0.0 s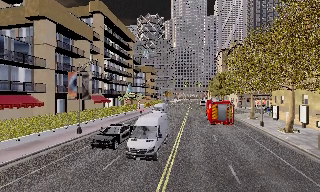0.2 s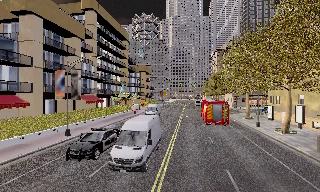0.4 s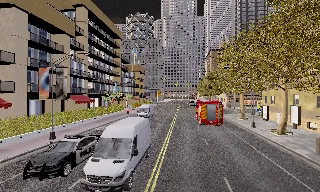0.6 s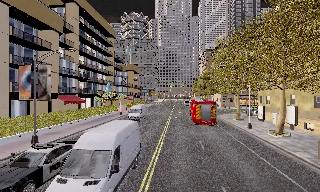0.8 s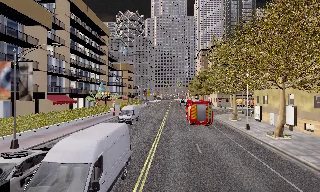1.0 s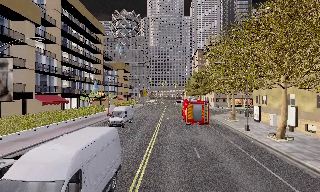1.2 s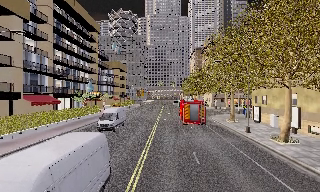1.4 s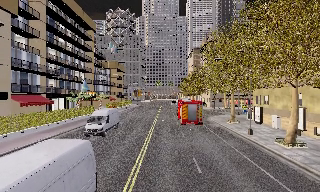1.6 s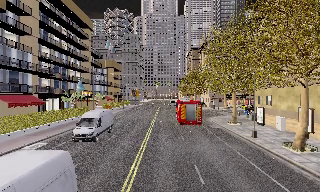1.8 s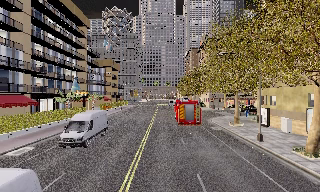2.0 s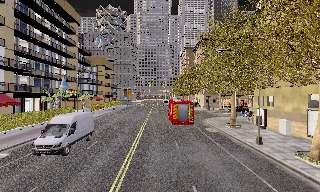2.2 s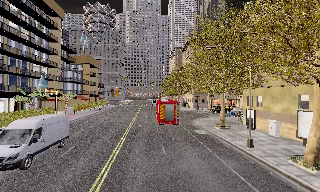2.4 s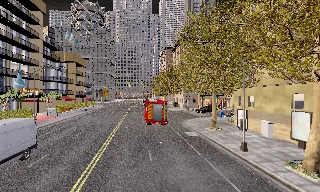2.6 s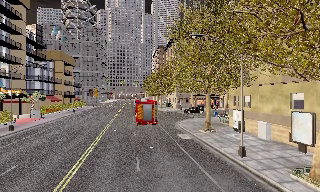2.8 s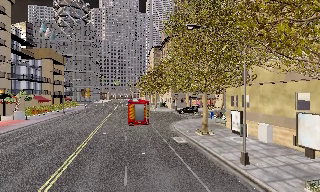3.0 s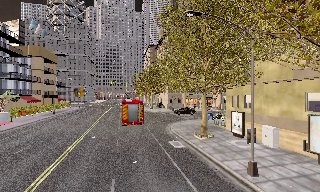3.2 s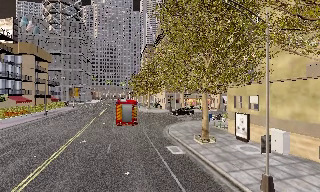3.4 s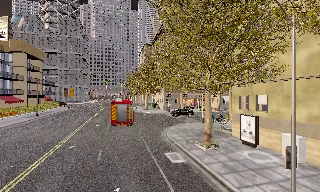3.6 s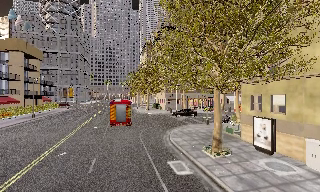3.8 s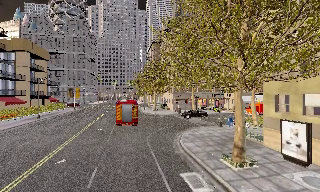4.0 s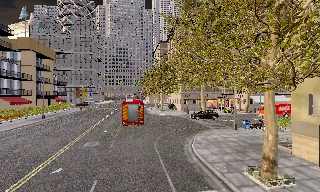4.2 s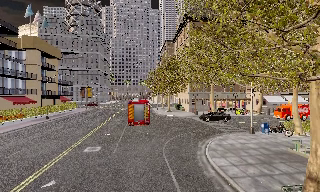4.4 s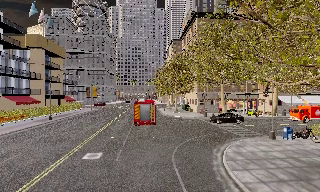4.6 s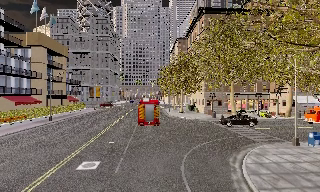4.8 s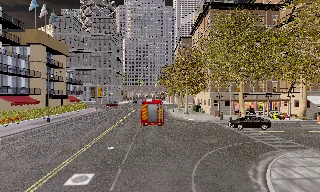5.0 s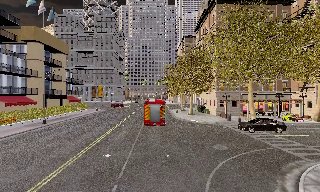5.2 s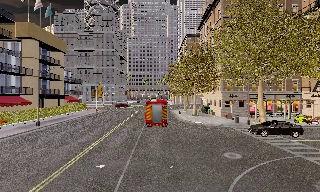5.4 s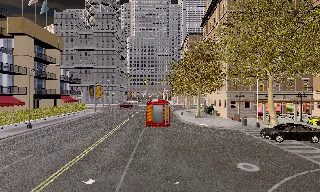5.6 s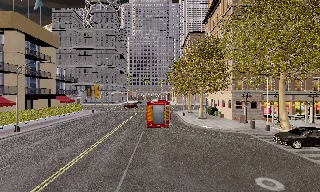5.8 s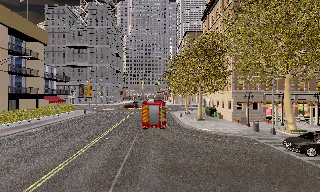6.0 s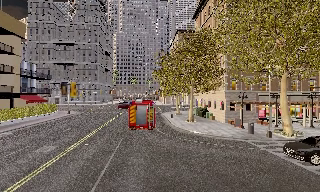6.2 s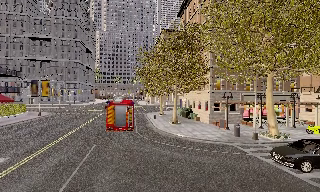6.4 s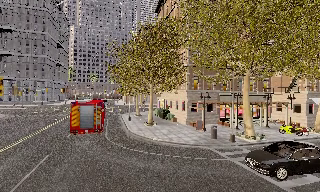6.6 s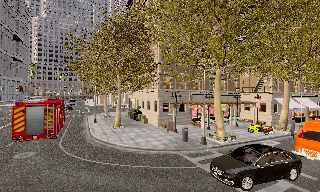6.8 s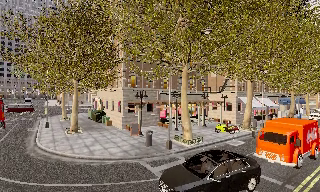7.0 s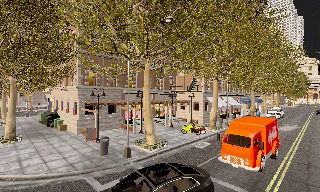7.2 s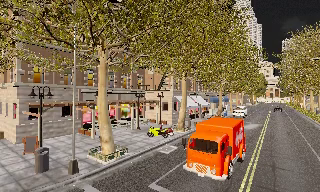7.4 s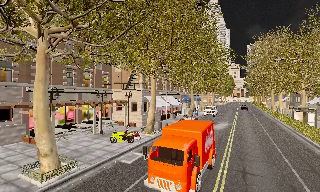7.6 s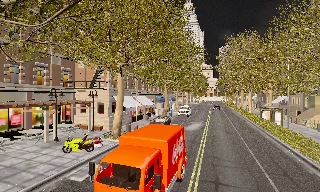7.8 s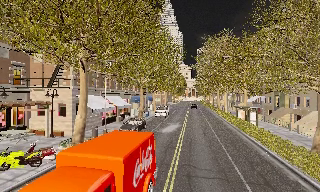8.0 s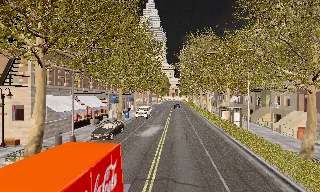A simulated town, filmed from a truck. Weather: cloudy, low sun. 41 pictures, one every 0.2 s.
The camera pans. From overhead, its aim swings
clockwise.
The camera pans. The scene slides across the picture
to the left.
0.0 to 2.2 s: The camera pans to its right, which is clockwise from overhead, by about 15 degrees. It travels forward, about 11 m, so what stands in front looms larger.
2.2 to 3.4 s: The scene slides to the left, as the camera pans about 10 degrees to its right. It travels forward, about 8 m, so what stands in front looms larger.
3.4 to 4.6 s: The camera swings to its left by about 10 degrees, and the scene slides to the right. It travels forward, about 9 m, so what stands in front looms larger.
4.6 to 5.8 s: The camera travels forward, about 10 m, so what stands in front looms larger.
5.8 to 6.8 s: The camera pans to its right, which is clockwise from overhead, by about 35 degrees. It travels forward, about 9 m.
6.8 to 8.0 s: The camera swings to its right by about 50 degrees, and the scene slides to the left. It travels forward and to its right, about 11 m.
The film runs forward here.
